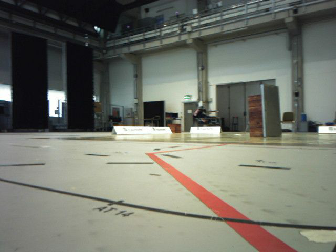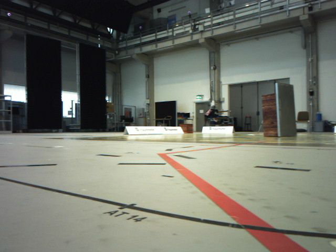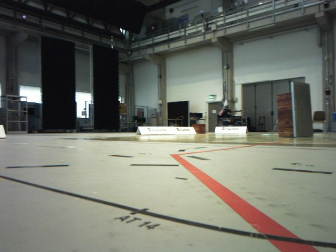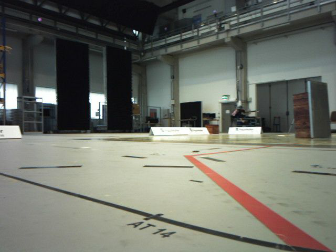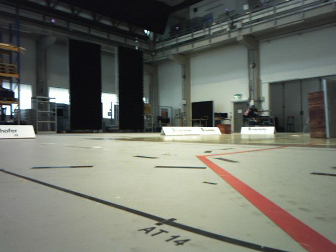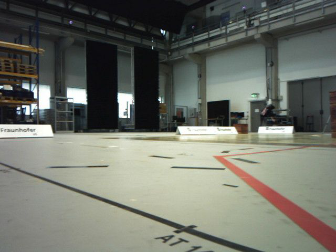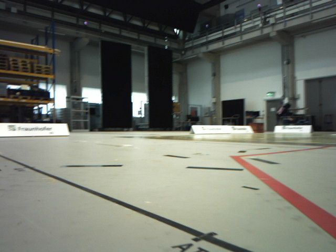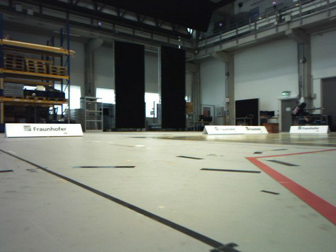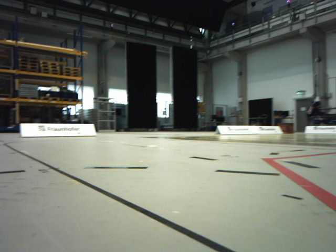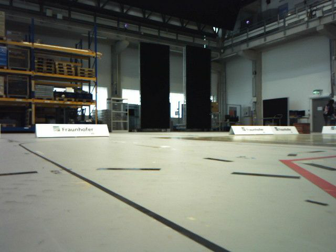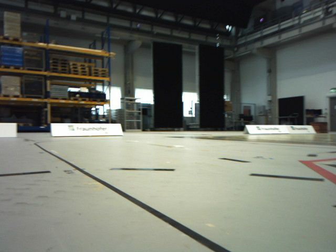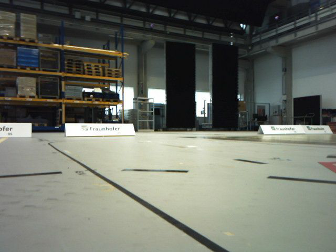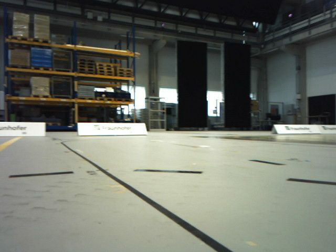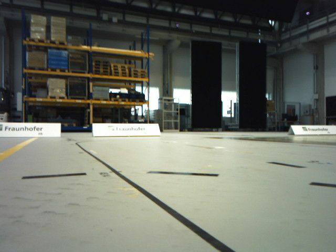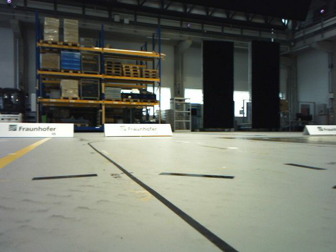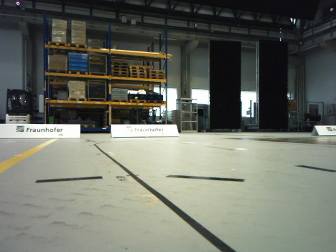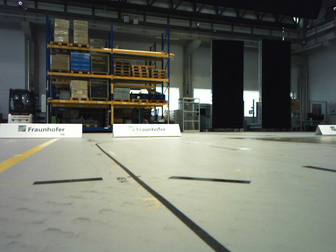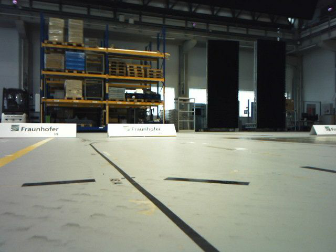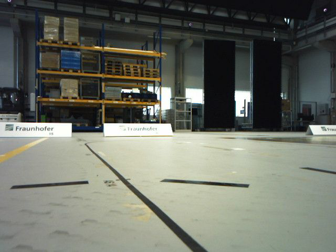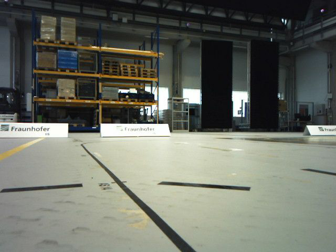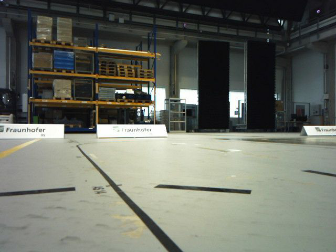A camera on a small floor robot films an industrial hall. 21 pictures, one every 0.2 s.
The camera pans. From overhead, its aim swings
counterclockwise.
The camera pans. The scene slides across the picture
to the right.
0.0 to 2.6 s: The camera pans to its left, which is counterclockwise from overhead, by about 35 degrees. It travels forward, about 0.5 m.
2.6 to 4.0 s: The camera travels forward, about 0.2 m, so what stands in front looms larger.
The film runs forward here.
